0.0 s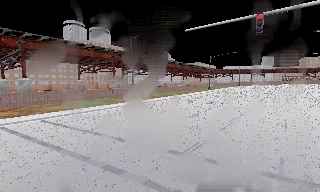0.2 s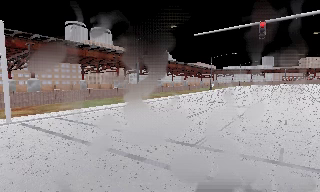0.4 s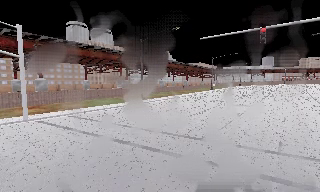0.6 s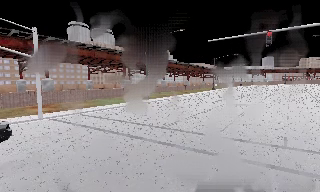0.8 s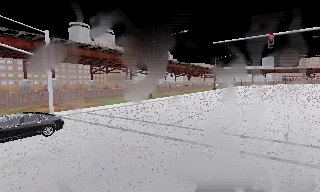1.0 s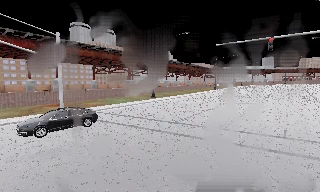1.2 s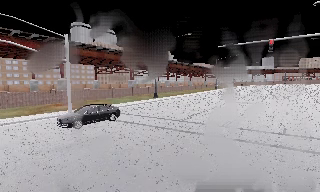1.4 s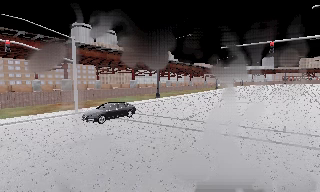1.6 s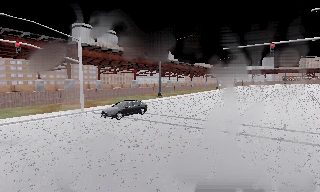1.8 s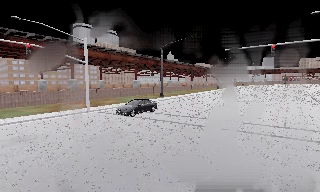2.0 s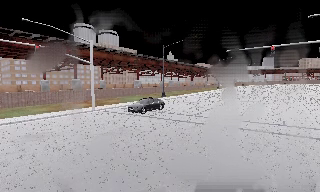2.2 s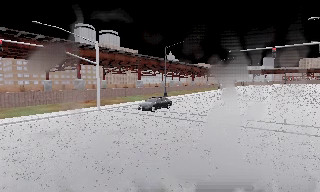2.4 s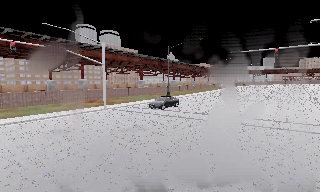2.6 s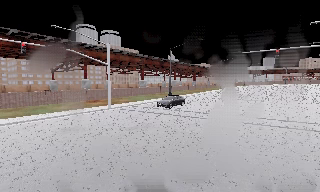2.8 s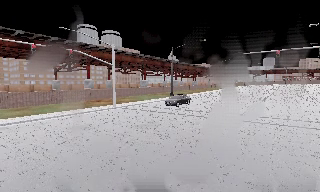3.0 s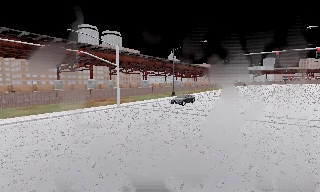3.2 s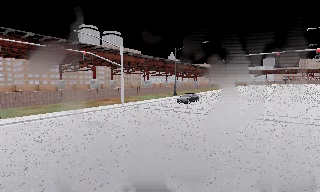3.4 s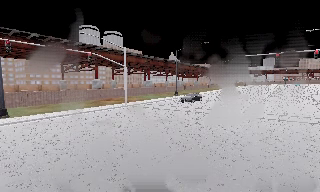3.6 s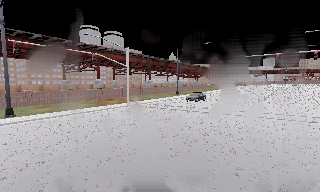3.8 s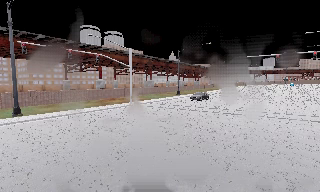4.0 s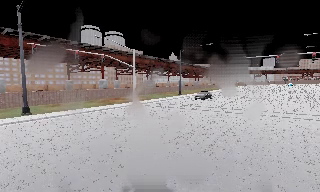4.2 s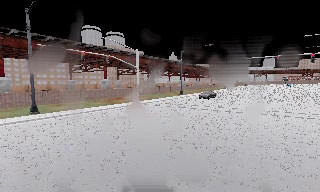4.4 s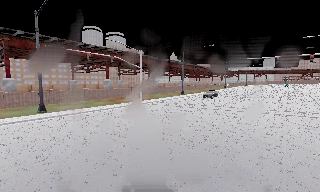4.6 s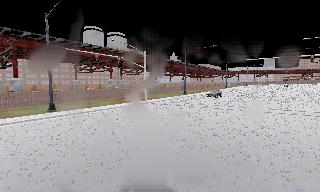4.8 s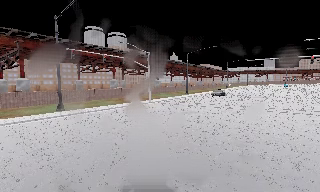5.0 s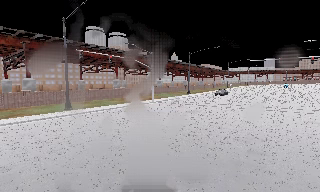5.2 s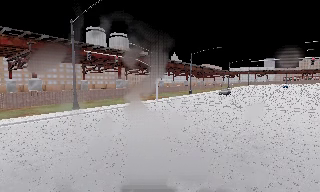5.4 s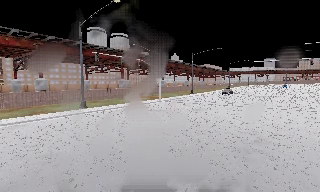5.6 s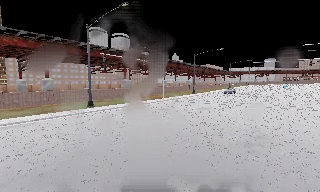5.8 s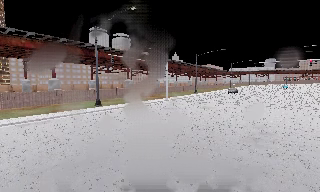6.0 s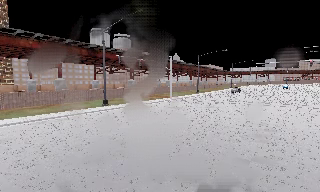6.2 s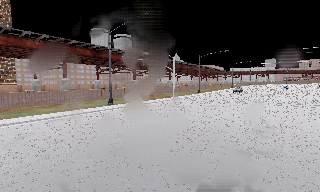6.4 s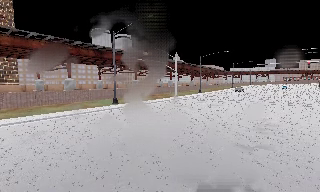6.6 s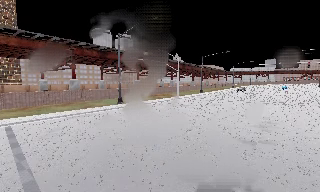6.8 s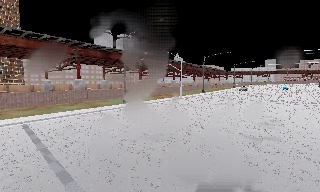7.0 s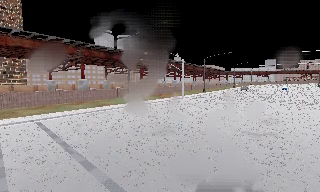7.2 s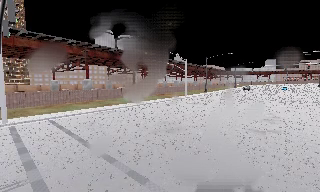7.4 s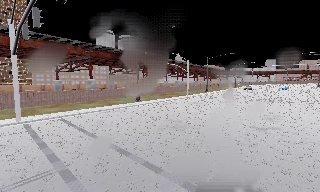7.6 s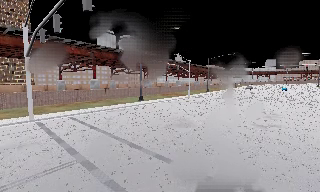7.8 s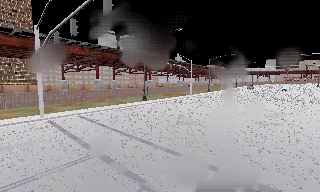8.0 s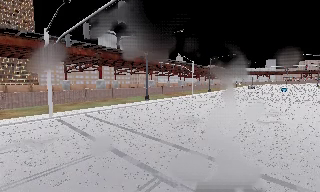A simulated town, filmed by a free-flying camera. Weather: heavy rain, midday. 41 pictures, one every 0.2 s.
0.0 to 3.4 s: The camera travels backward and to its left, about 13 m, so what stands in front gets smaller.
3.4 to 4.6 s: The camera travels backward and to its left, about 4 m, so what stands in front gets smaller. It gains speed.
4.6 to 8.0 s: The camera travels backward and to its left, about 15 m, so what stands in front gets smaller.
The film runs backward here.
